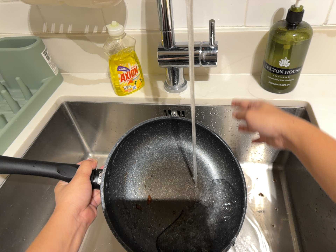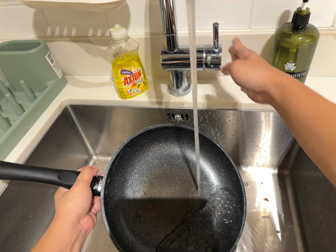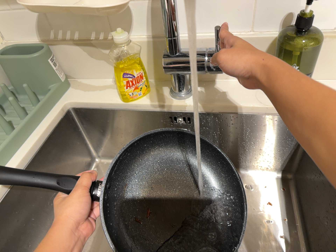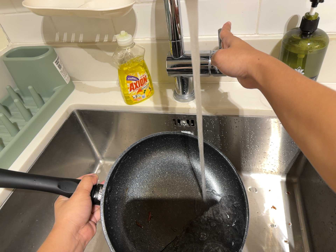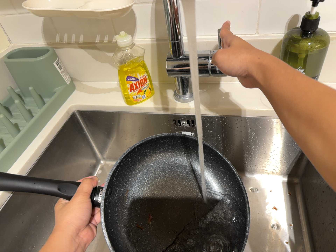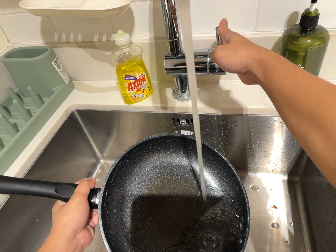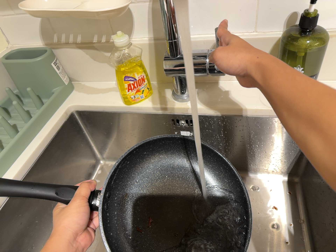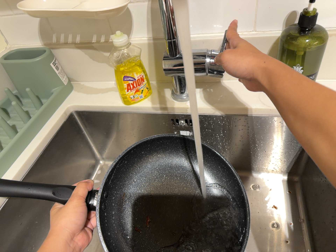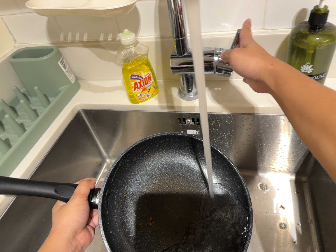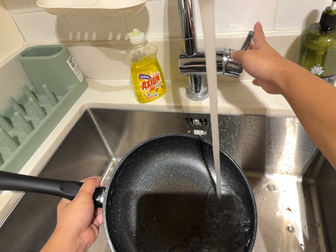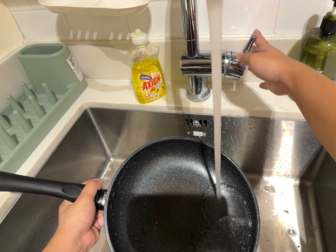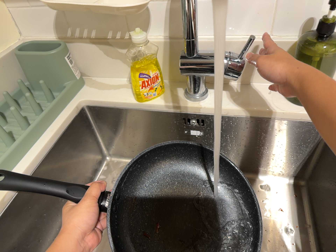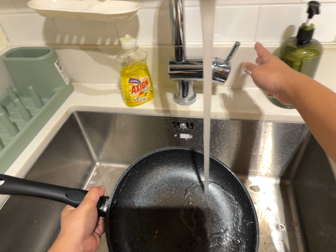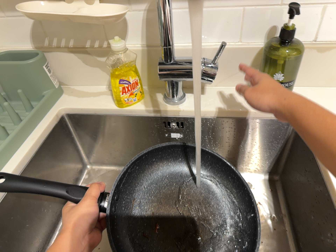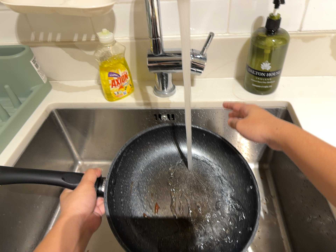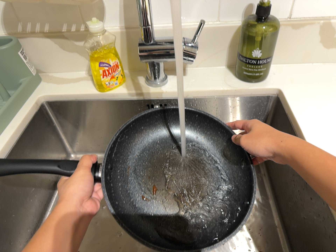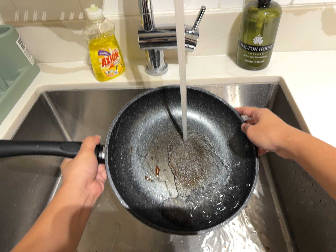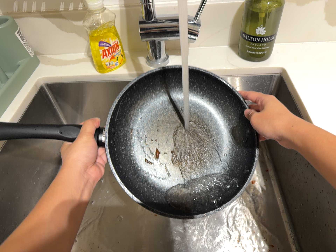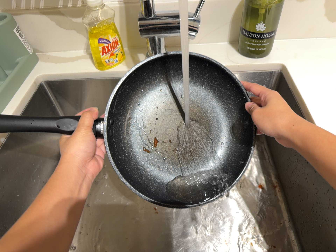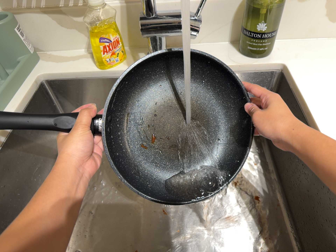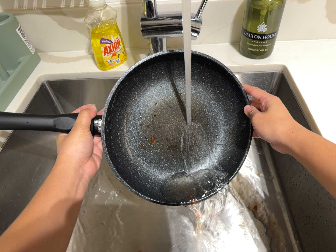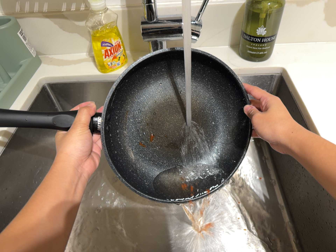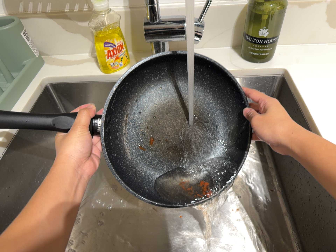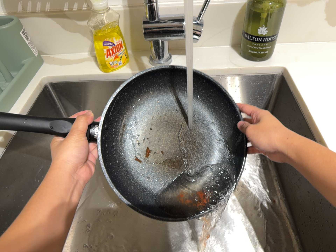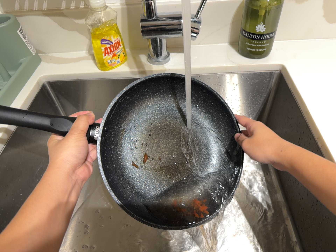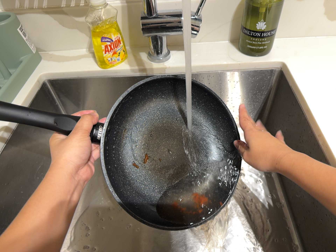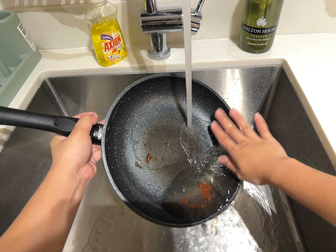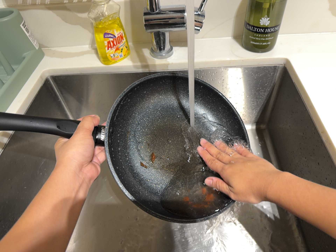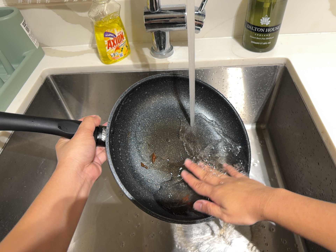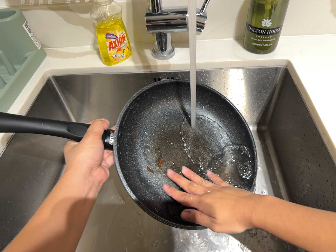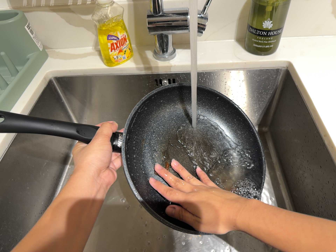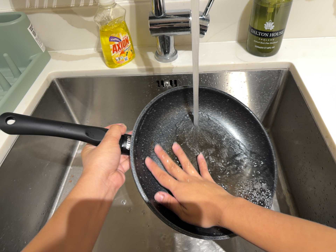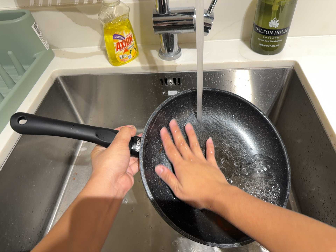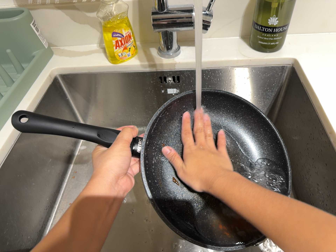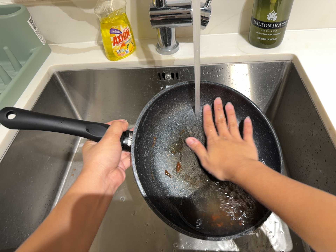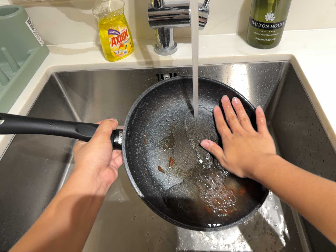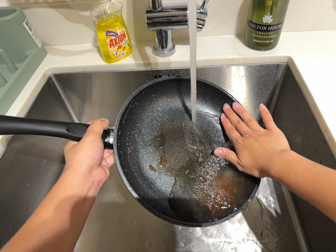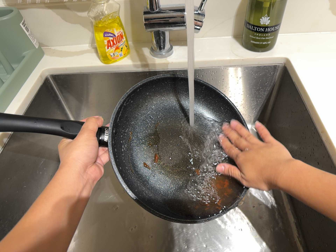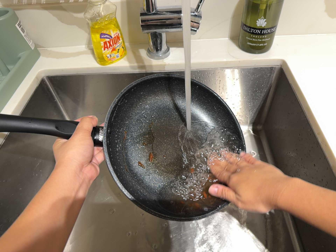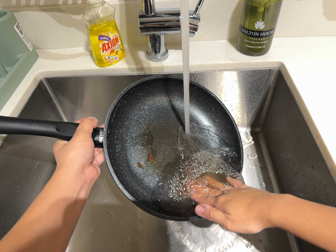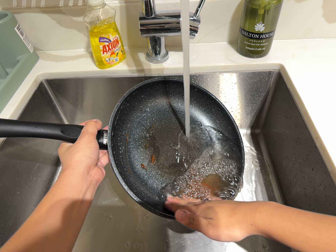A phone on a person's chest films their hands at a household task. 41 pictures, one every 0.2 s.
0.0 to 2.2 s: The camera shifts only a little, or ends up much as it began.
2.2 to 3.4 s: The scene slides to the left, as the camera pans about 10 degrees to its right.
3.4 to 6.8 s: The camera shifts only a little, or ends up much as it began.
6.8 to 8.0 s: The camera shifts only a little, or ends up much as it began.
The film runs backward here.
